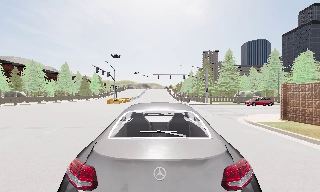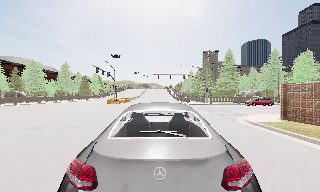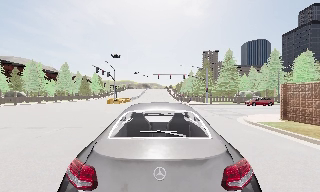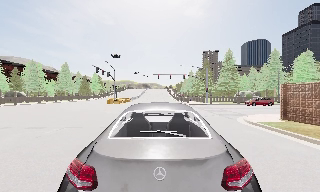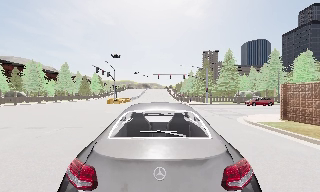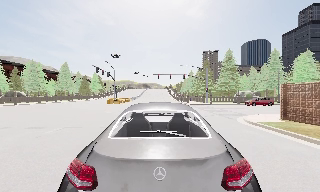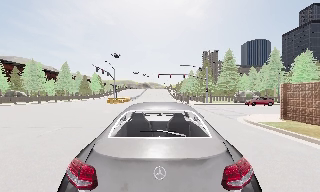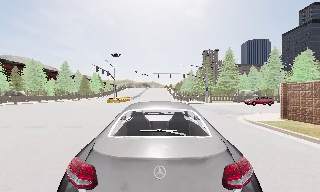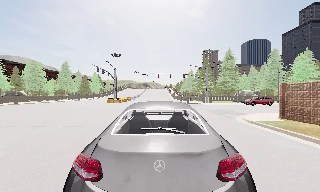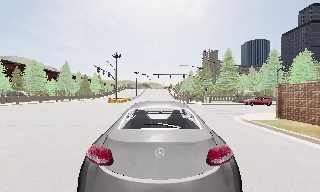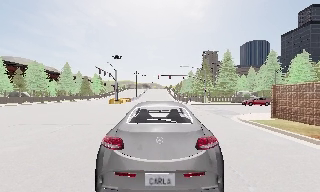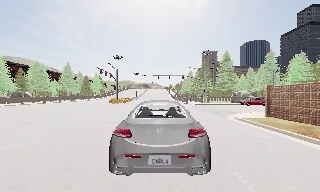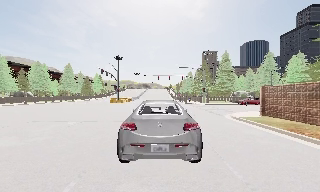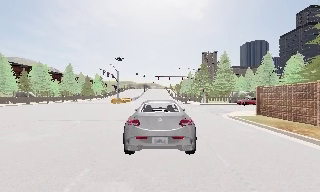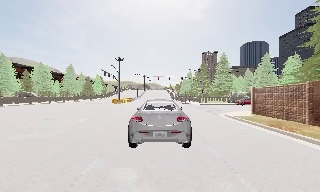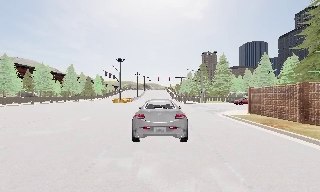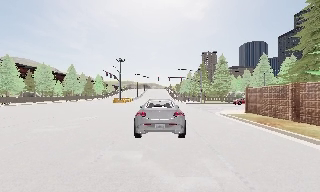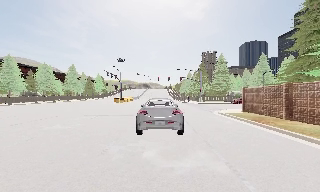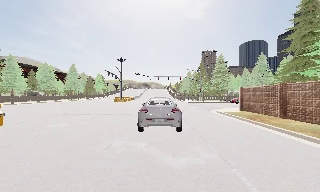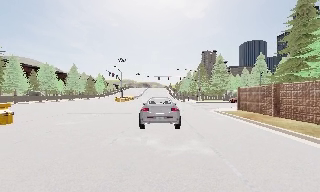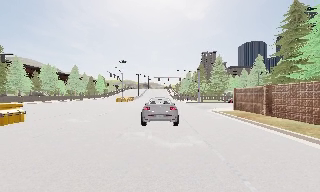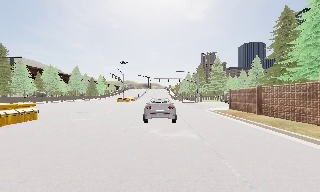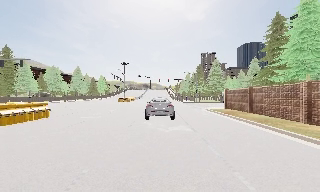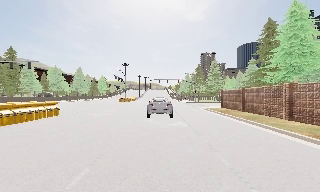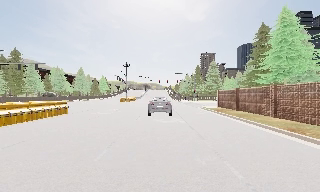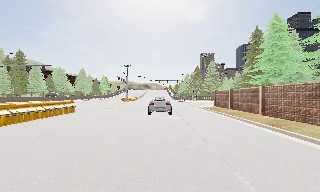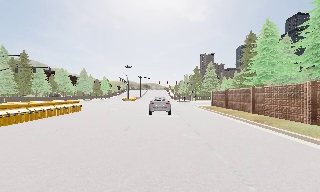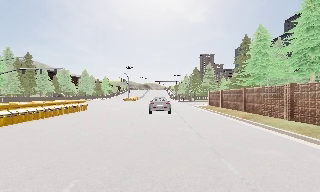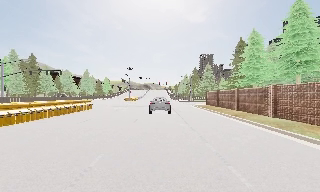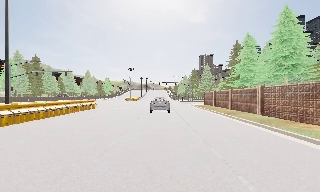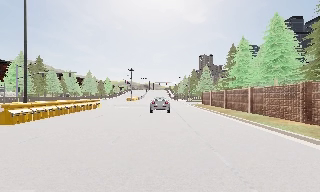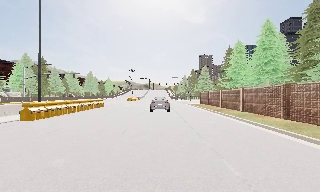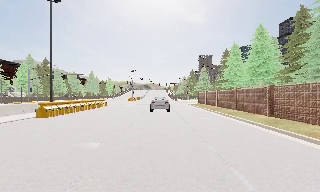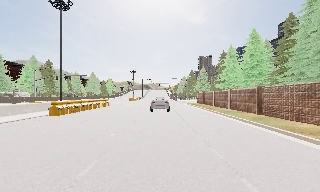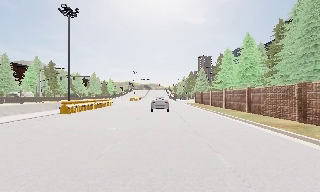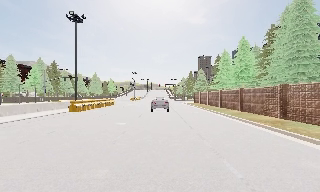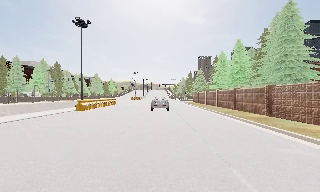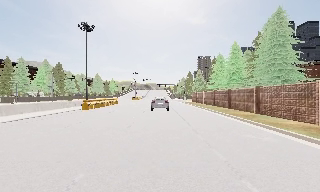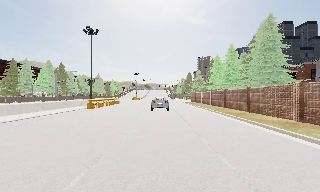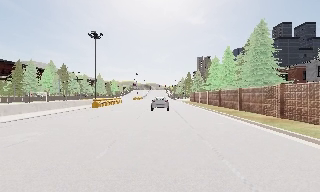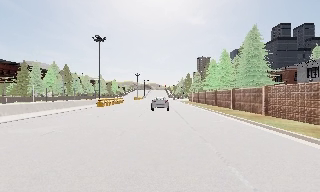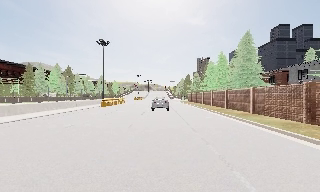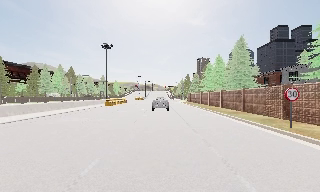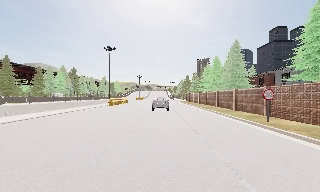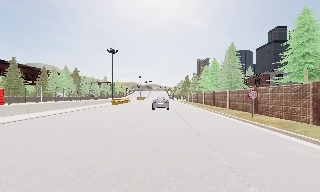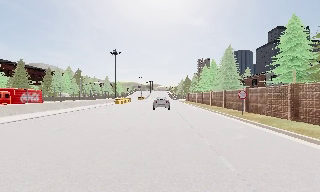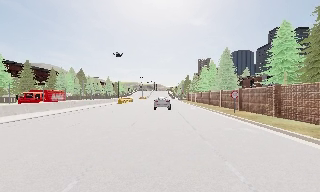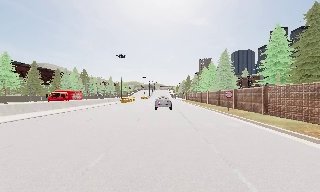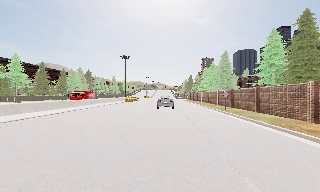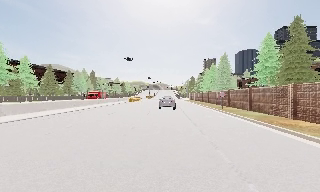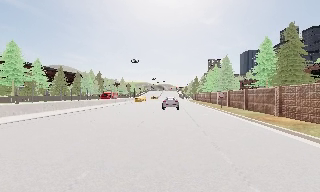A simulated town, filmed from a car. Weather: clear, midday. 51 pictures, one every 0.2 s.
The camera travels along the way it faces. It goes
backward.
0.0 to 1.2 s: The camera keeps its place and its aim.
1.2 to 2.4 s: The camera travels backward, about 2 m, so what stands in front gets smaller. It gains speed.
2.4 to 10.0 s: The camera travels backward, about 50 m, so what stands in front gets smaller. It gains speed.
The film runs backward here.
